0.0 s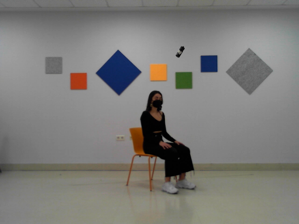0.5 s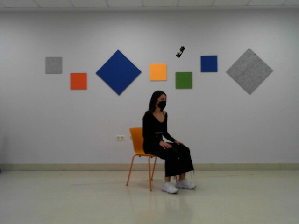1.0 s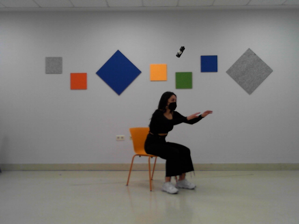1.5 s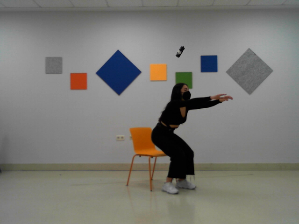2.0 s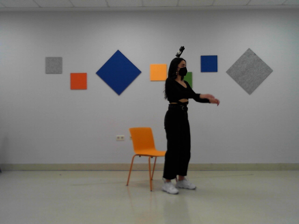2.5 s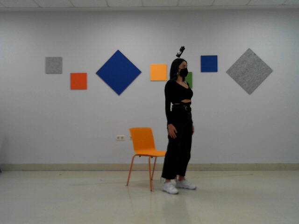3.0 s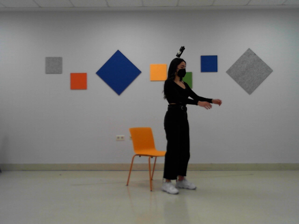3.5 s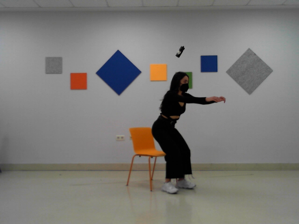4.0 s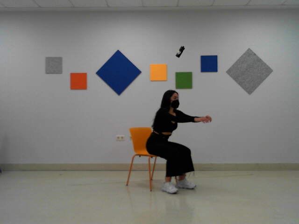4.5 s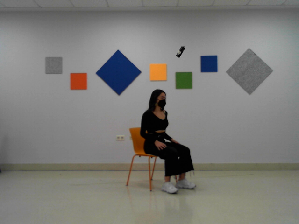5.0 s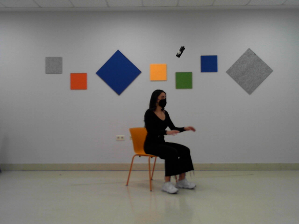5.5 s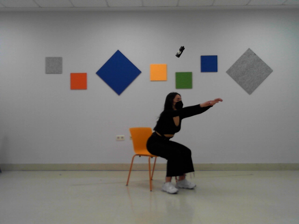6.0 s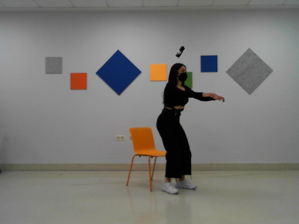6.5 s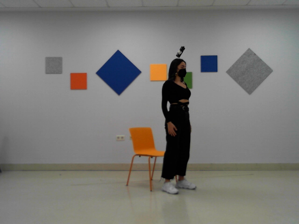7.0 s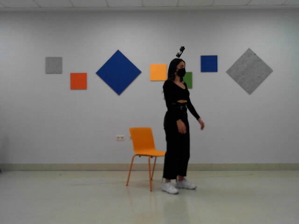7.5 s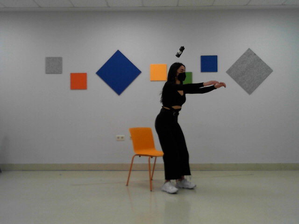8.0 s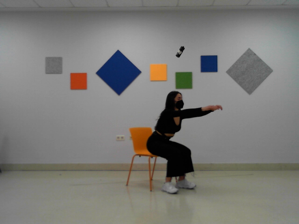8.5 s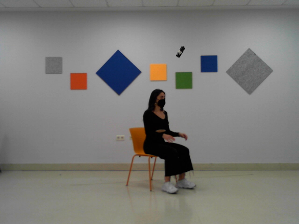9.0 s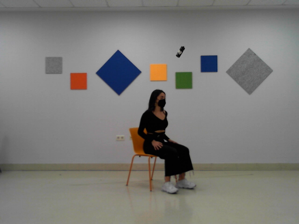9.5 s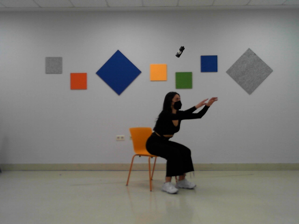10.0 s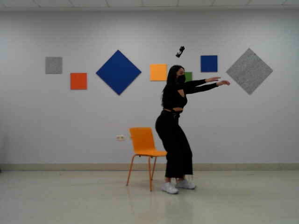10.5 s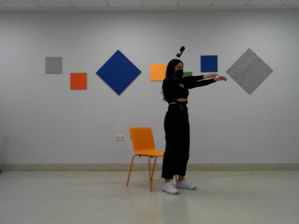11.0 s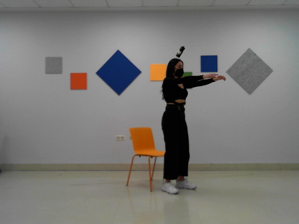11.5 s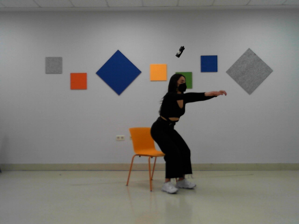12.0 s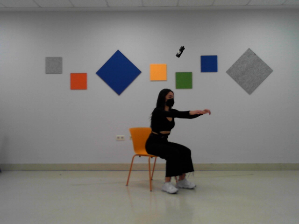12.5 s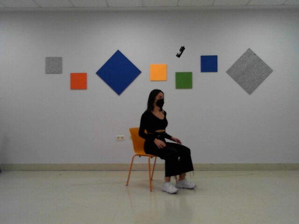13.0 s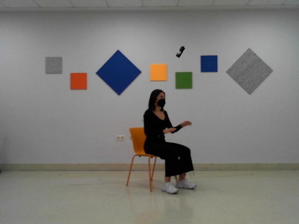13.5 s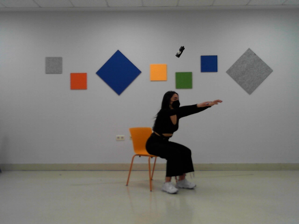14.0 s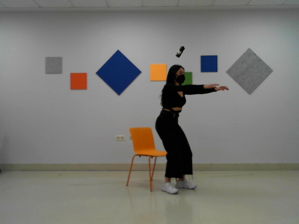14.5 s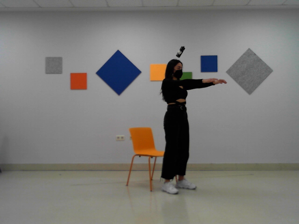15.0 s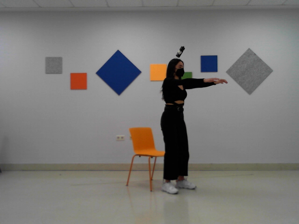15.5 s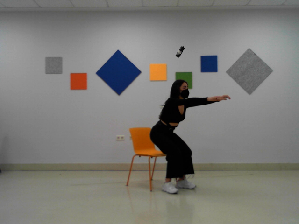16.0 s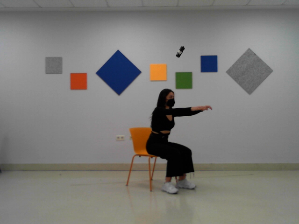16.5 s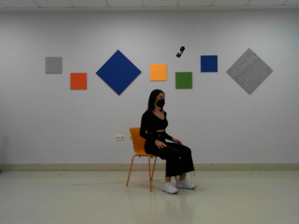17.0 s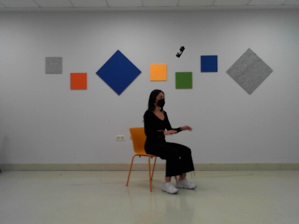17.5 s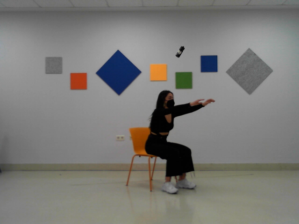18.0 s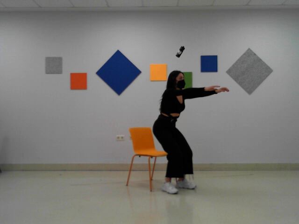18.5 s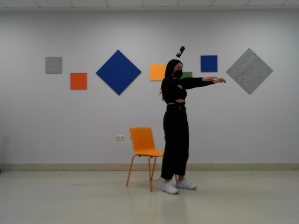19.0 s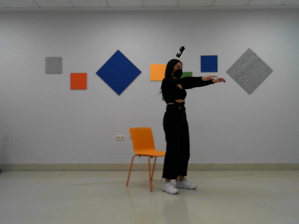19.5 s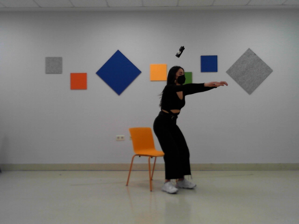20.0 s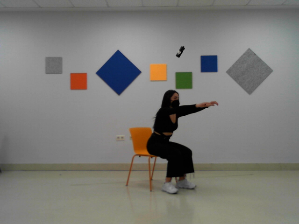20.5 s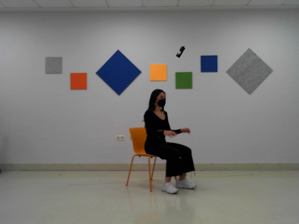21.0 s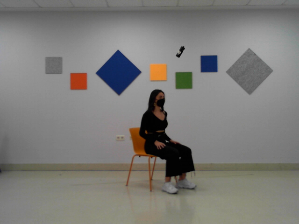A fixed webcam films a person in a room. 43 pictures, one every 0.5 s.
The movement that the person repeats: Sit to stand.
